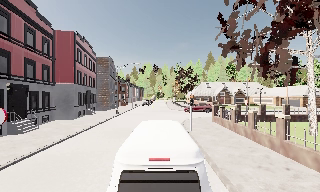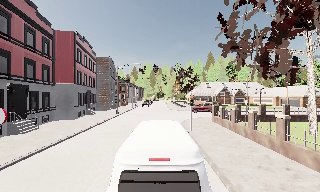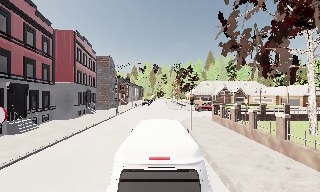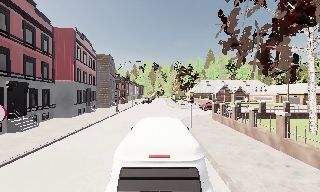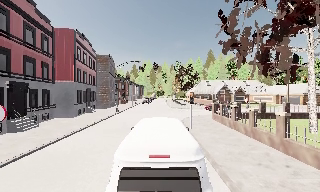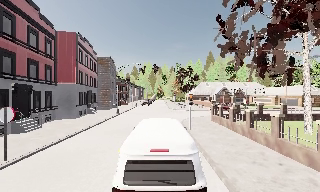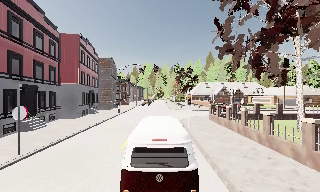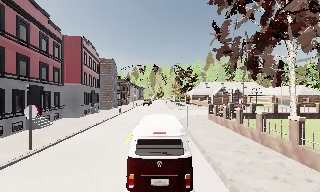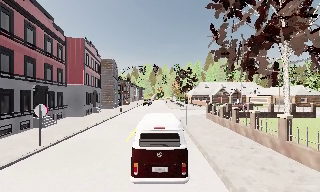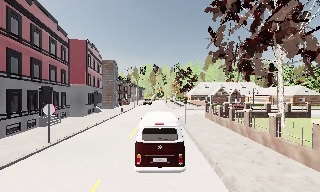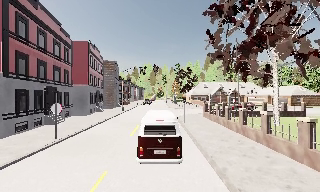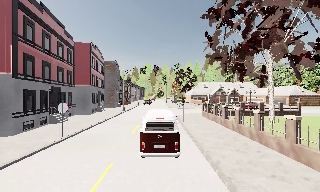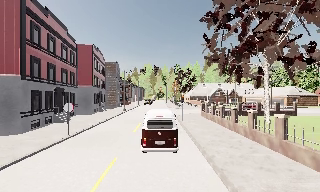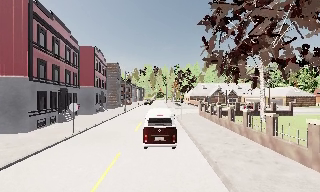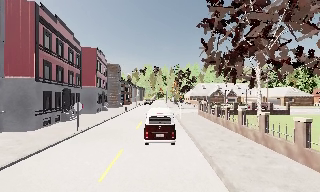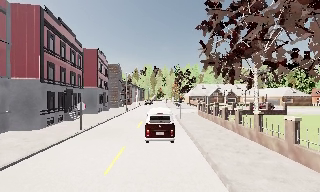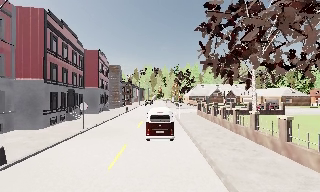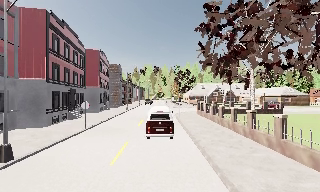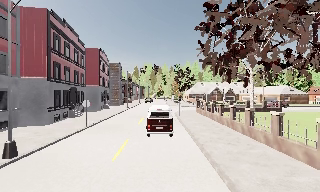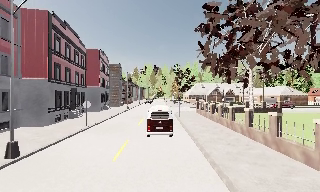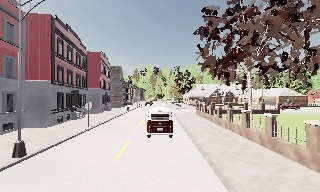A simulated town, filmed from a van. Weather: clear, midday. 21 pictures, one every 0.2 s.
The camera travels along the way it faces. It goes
backward.
0.0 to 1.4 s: The camera travels backward, about 1.5 m, so what stands in front gets smaller. It gains speed.
1.4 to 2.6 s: The camera travels backward, about 4 m, so what stands in front gets smaller.
2.6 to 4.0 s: The camera travels backward, about 2.5 m, so what stands in front gets smaller. It loses speed.
The film runs backward here.
